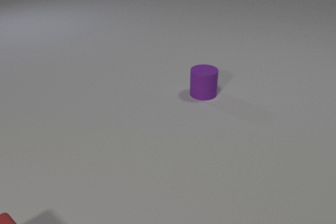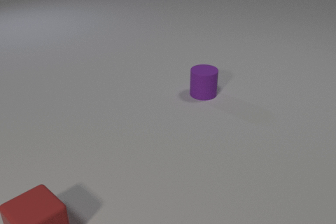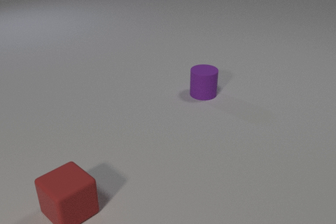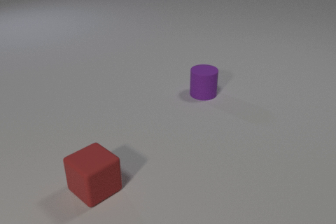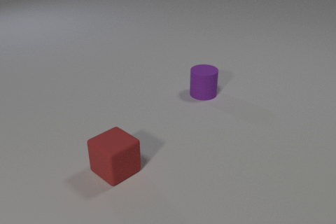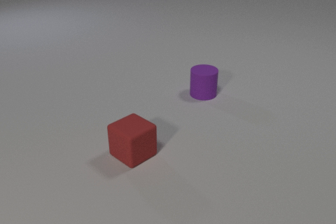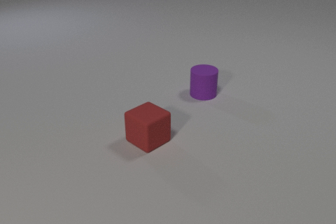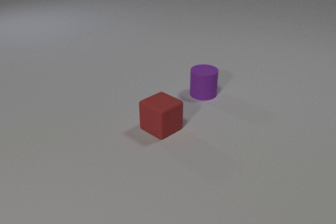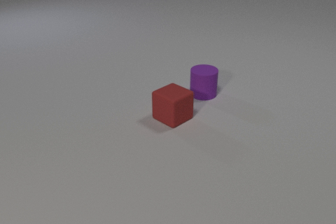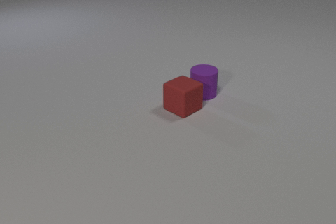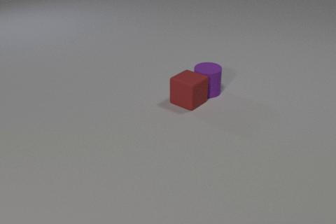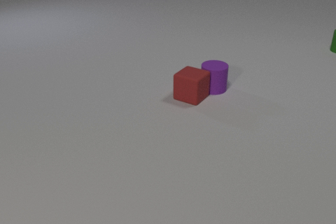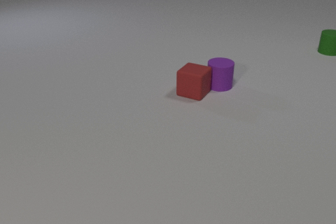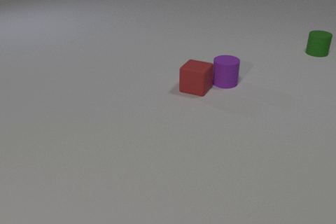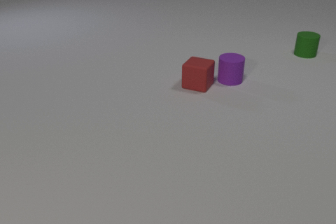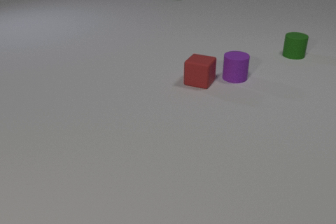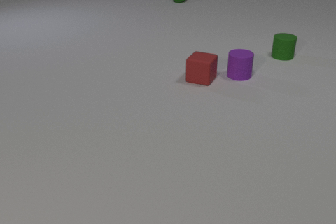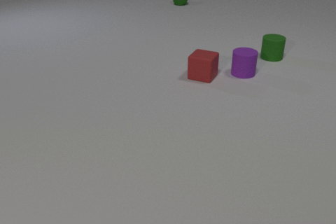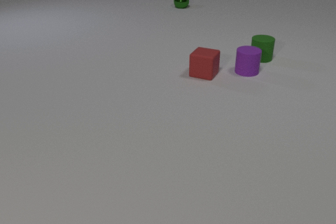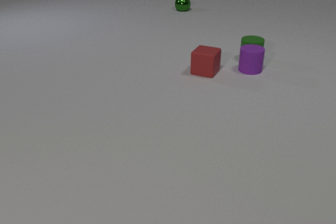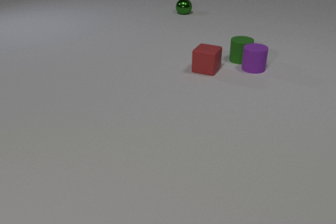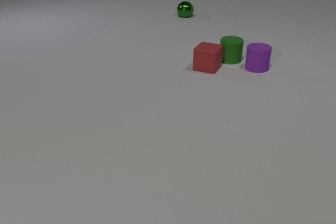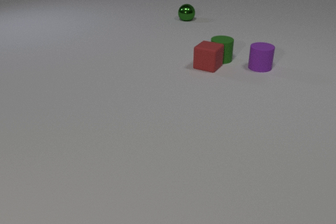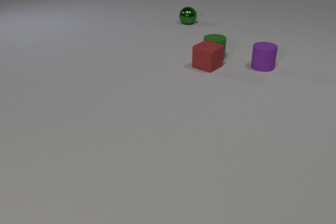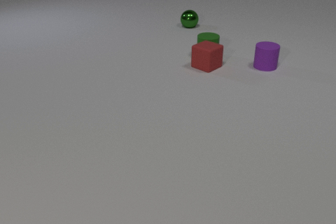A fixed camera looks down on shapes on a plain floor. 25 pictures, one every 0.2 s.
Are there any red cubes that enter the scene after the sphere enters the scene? no.
What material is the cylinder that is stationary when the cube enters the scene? rubber.
What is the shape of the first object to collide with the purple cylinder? cube.
0.0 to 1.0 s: The red rubber cube slides away from the camera and to the right.
1.0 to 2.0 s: The red rubber cube slides away from the camera and to the right. The red rubber cube and the purple rubber cylinder collide.
2.0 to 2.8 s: The red rubber cube slides away from the camera. The purple rubber cylinder slides away from the camera and to the right. The green rubber cylinder comes in at the right edge, slides to the left and toward the camera.
2.8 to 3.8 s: The red rubber cube slides away from the camera. The purple rubber cylinder slides away from the camera and to the right. The green rubber cylinder slides to the left and toward the camera. The green metal sphere comes in at the top edge, rolls toward the camera.
3.8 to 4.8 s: The red rubber cube slides away from the camera. The purple rubber cylinder slides to the right and away from the camera. The green rubber cylinder slides to the left. The green metal sphere rolls toward the camera. The purple rubber cylinder and the green rubber cylinder collide. The red rubber cube and the green rubber cylinder collide.
